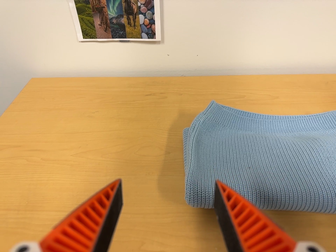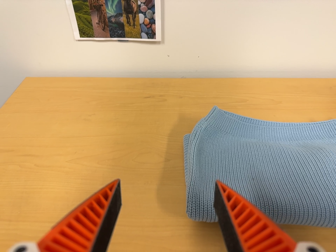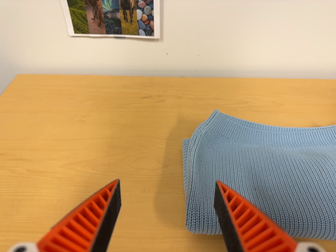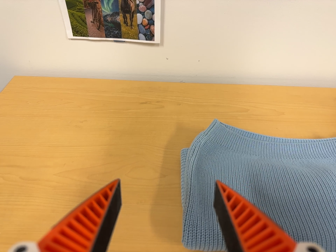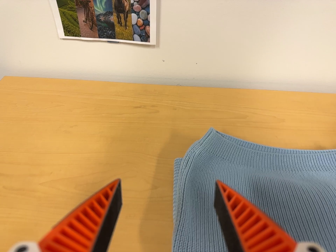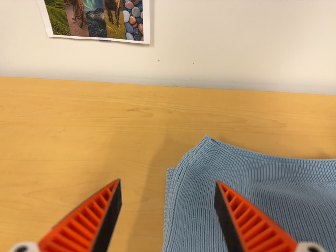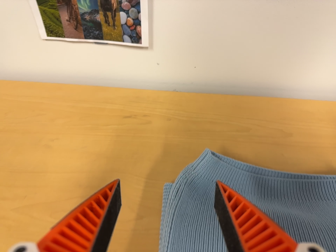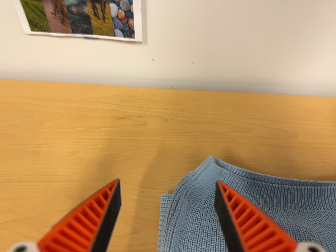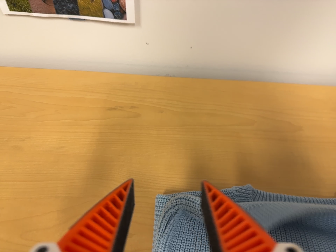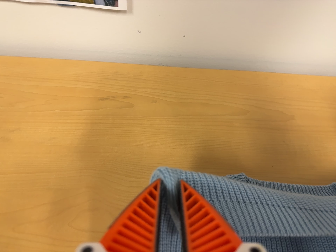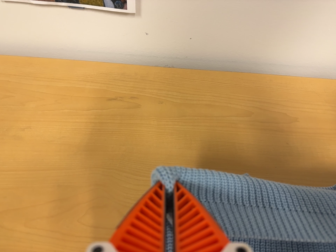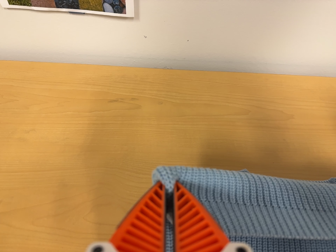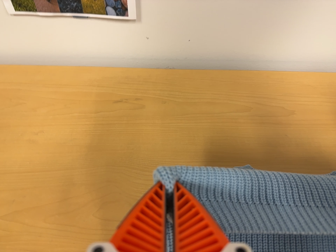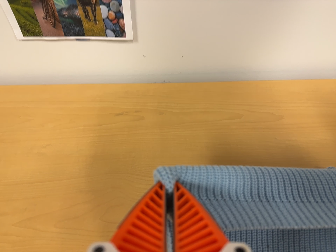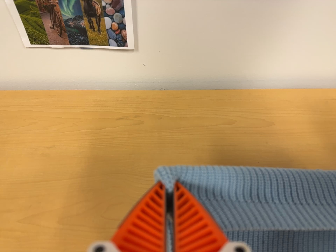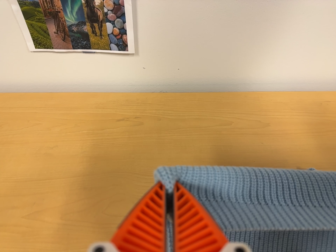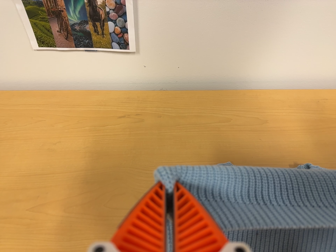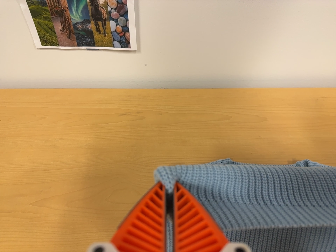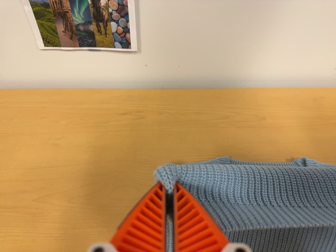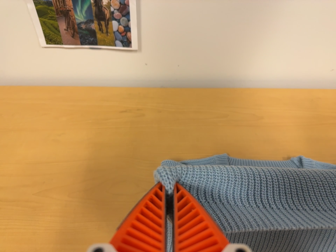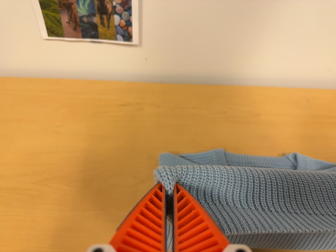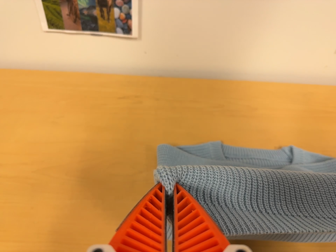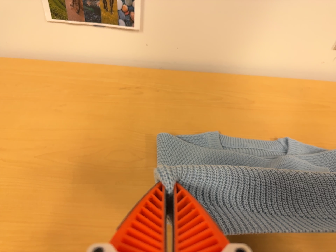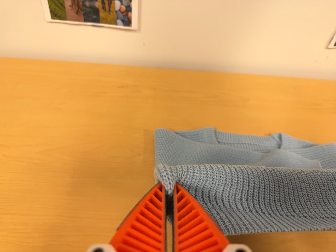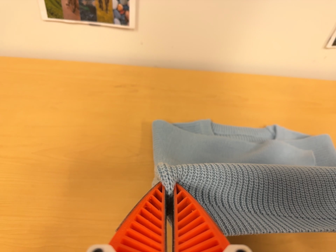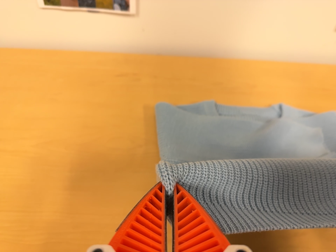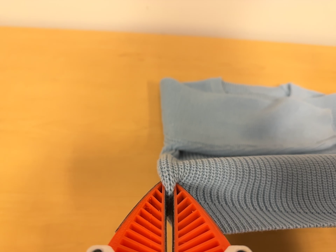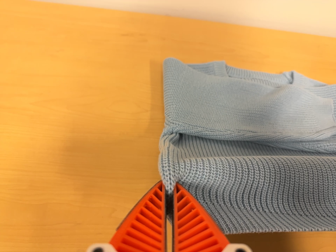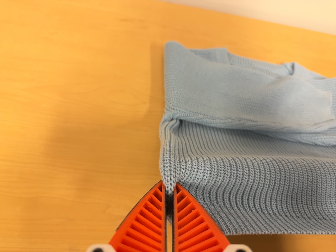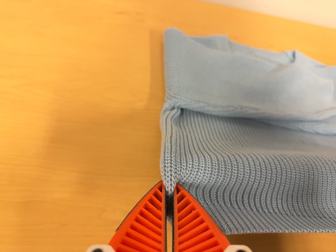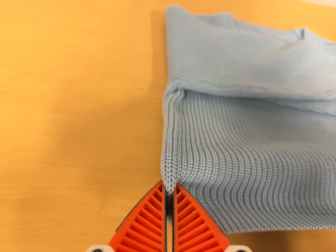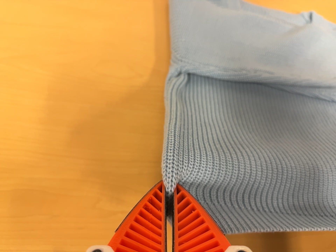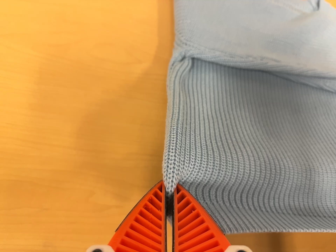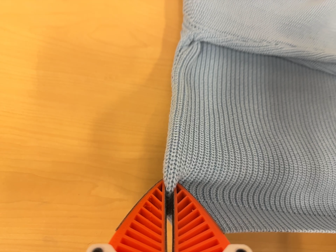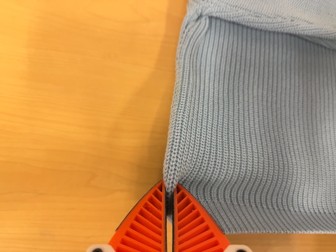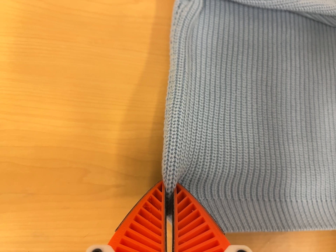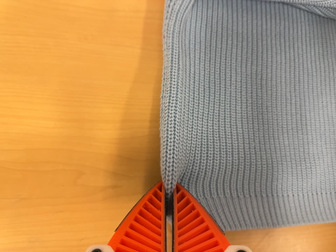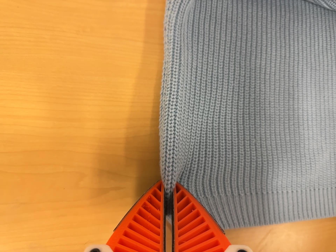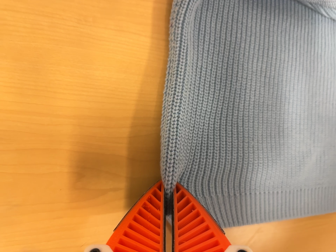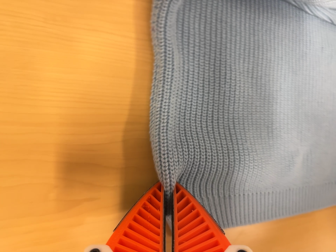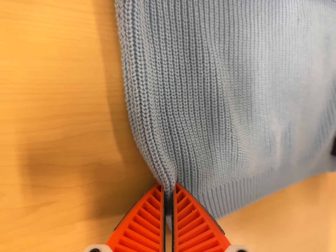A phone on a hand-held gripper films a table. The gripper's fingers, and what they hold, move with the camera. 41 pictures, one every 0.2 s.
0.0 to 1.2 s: The camera travels forward and toward the top of its view, about 18 cm, so what stands in front looms larger.
1.2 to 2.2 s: The camera travels forward, about 6 cm, so what stands in front looms larger.
2.2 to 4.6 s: The camera travels backward and toward the bottom of its view, about 20 cm, so what stands in front gets smaller.
4.6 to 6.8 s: The camera travels forward, about 18 cm, so what stands in front looms larger. Its aim tips toward the bottom of its view by about 30 degrees, and the scene shifts upward. It rolls about its line of sight by about 10 degrees, and the scene rotates clockwise.
6.8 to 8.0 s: The scene slides to the left, as the camera pans about 20 degrees to its right. It travels forward and toward the top of its view, about 10 cm, so what stands in front looms larger. Its aim tips toward the bottom of its view by about 20 degrees, and the scene shifts upward.
The film runs backward here.
